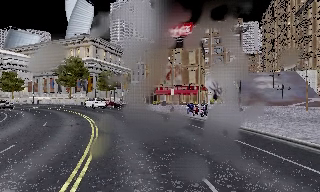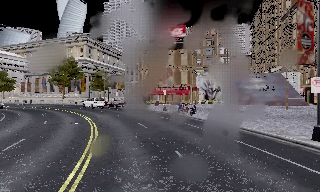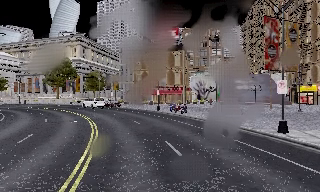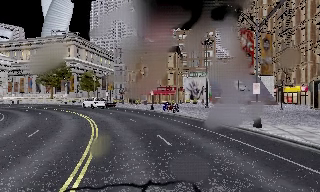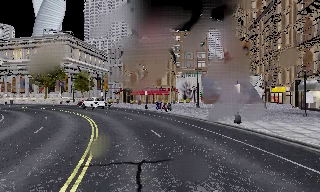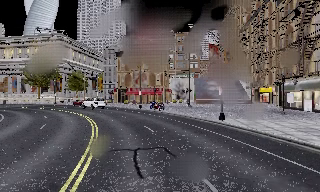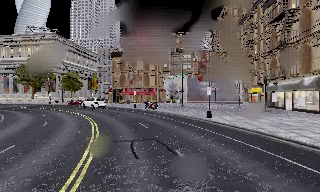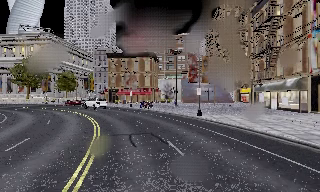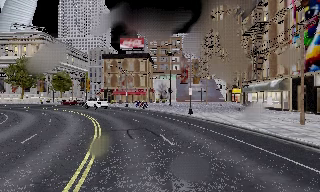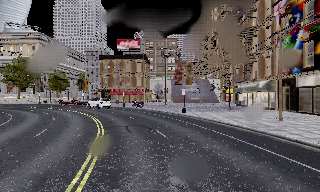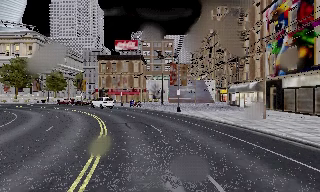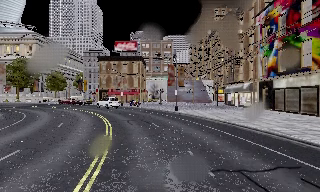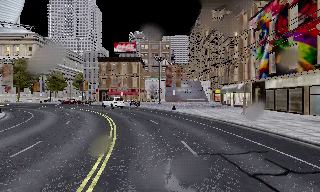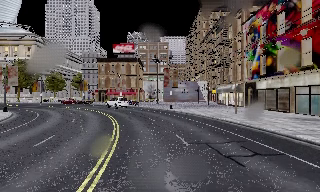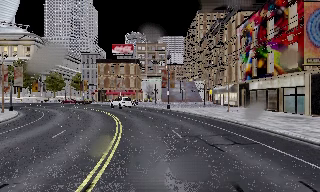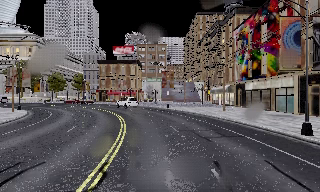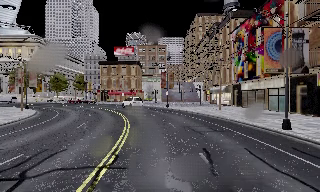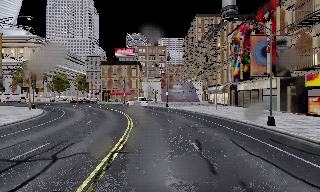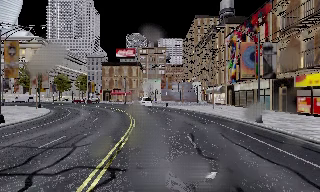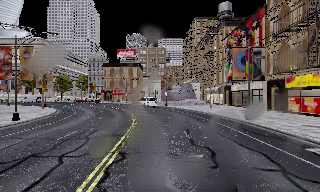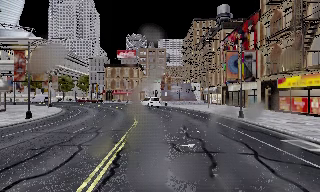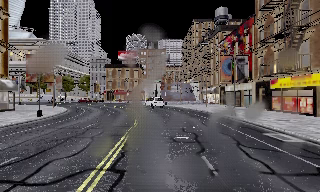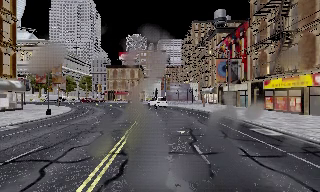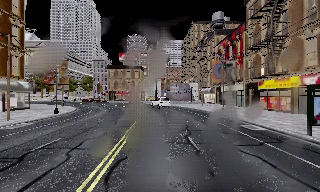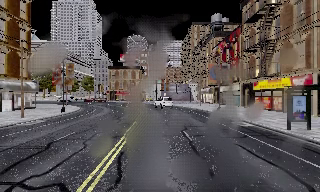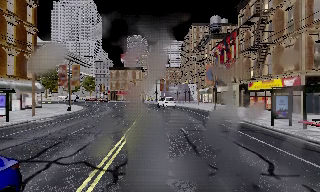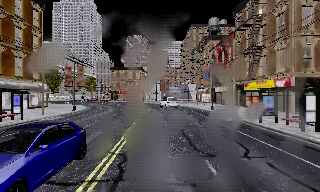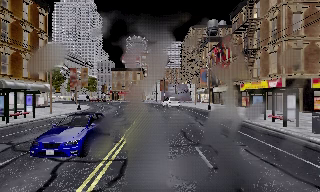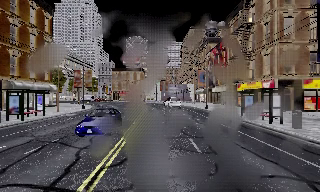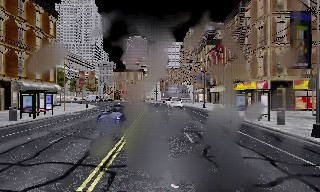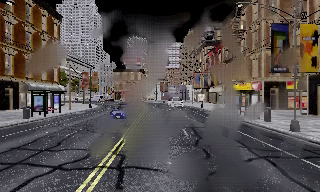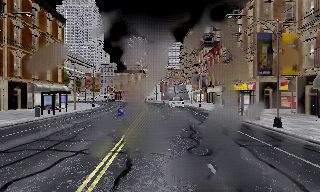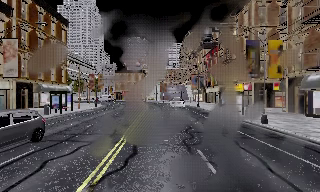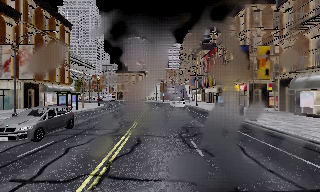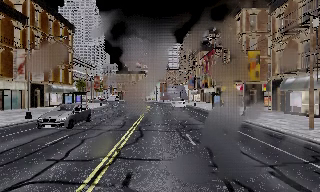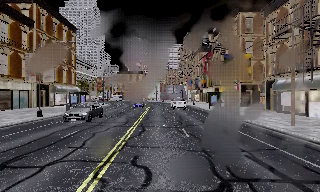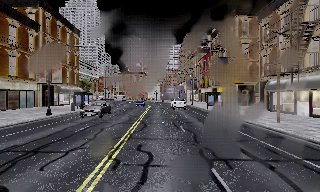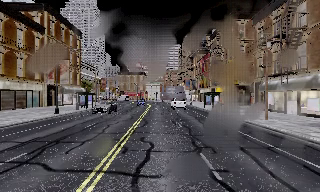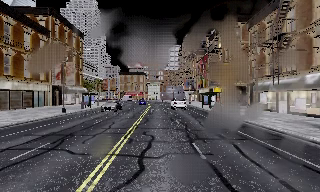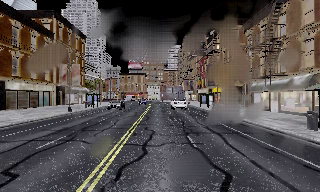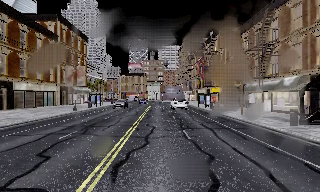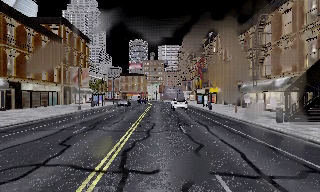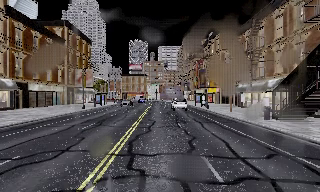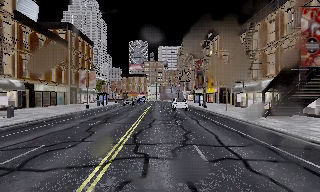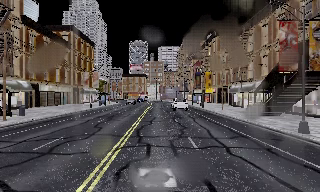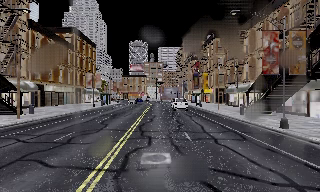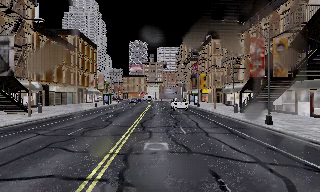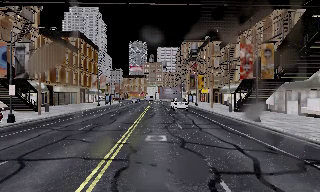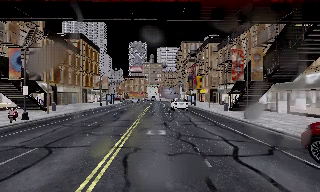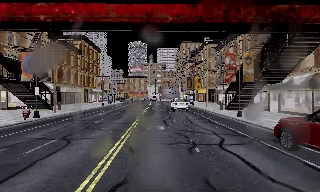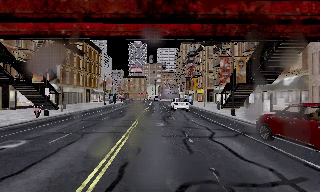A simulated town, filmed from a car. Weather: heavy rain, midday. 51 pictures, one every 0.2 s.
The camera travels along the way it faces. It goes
backward.
0.0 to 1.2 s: The camera pans to its right, which is clockwise from overhead, by about 15 degrees. It travels backward, about 8 m, so what stands in front gets smaller.
1.2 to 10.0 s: The camera travels backward, about 60 m, so what stands in front gets smaller.
The film runs backward here.
